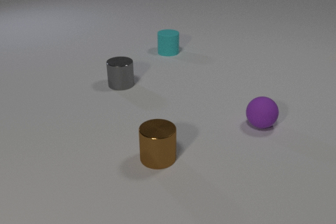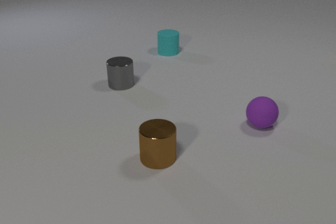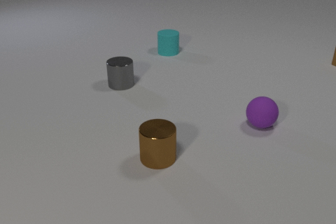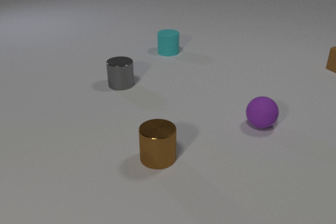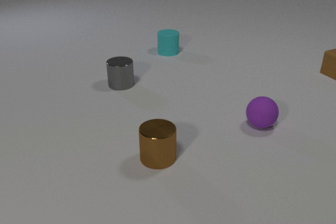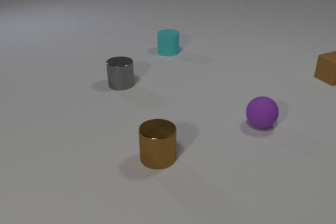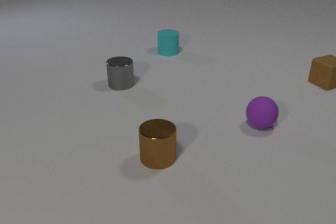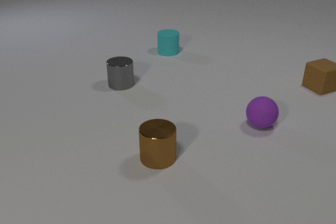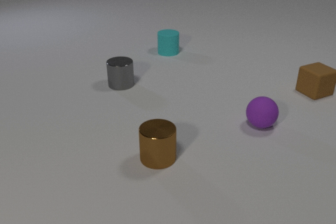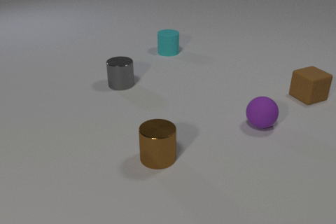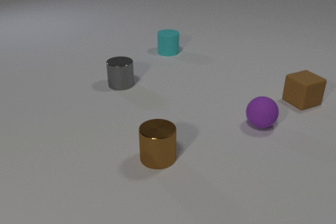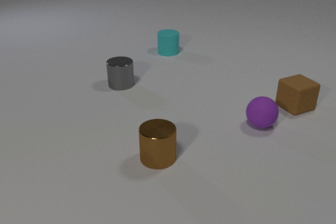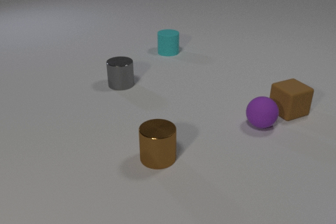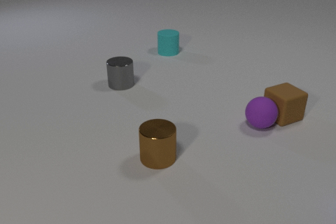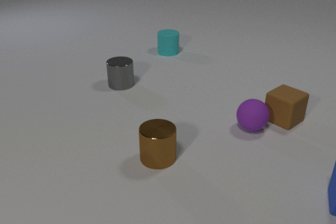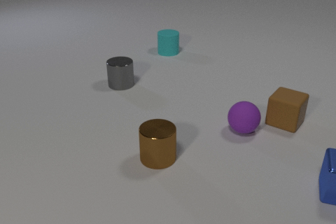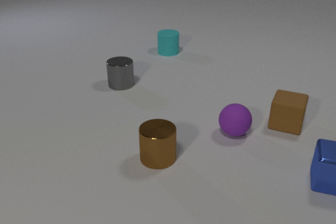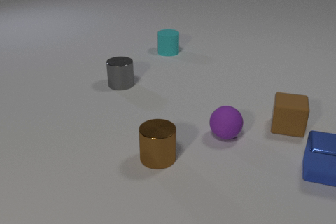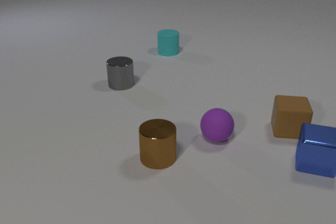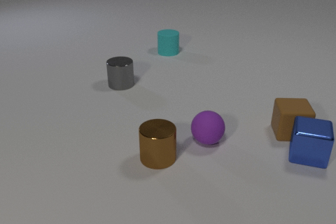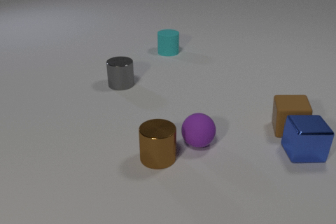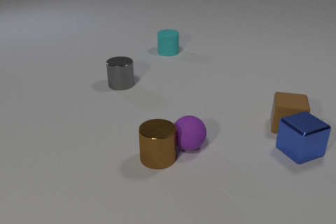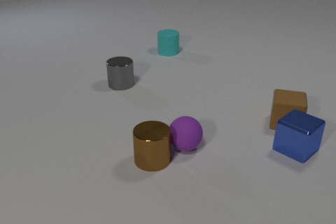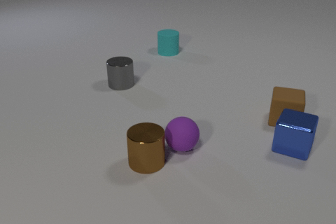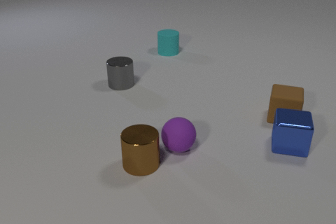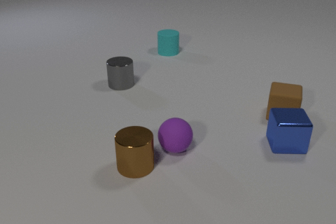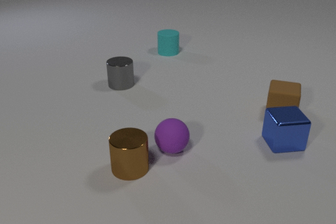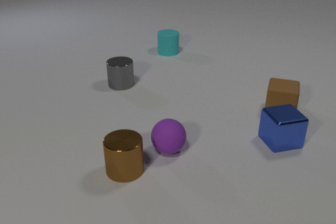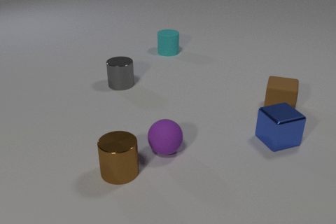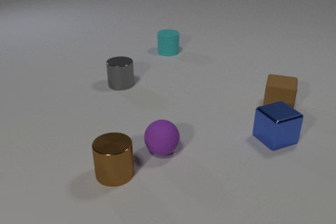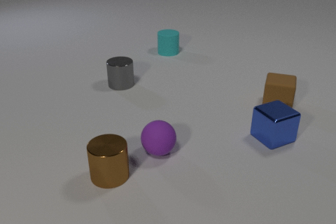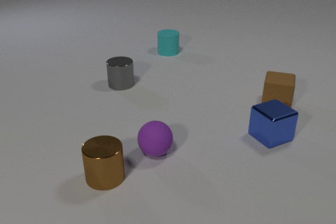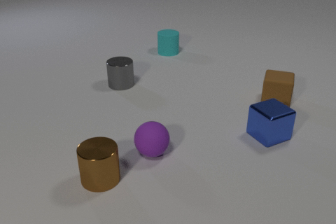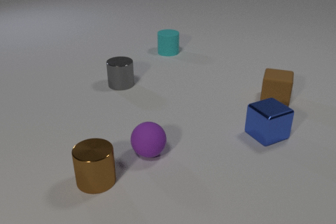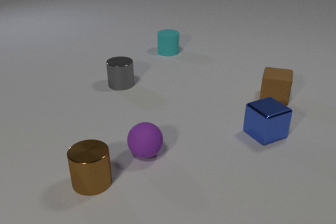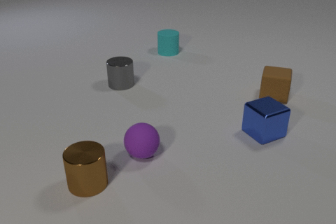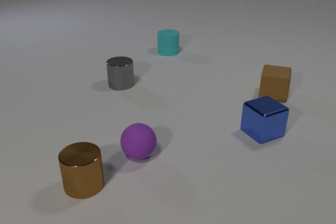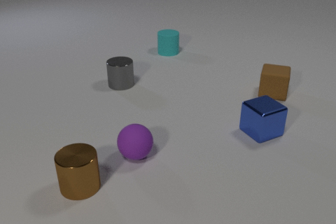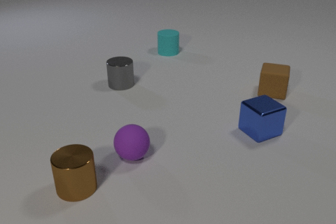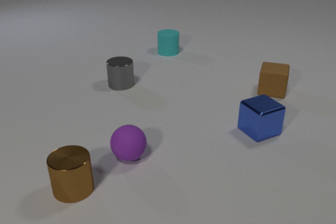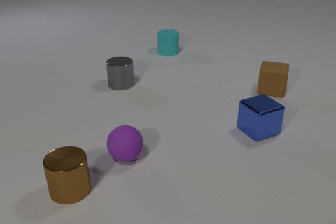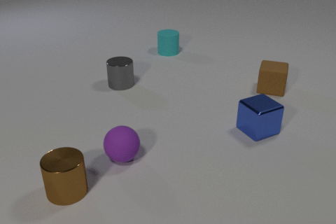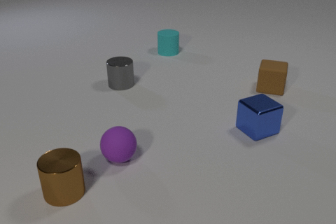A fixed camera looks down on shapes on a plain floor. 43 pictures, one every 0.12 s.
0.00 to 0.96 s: The brown rubber cube comes in at the right edge, slides toward the camera.
0.96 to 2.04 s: The brown rubber cube slides toward the camera, spins counterclockwise seen from above by about 45 degrees, its near face sliding to the right. The purple rubber sphere rolls to the left and toward the camera. The blue metal cube comes in at the right edge, slides away from the camera and to the left. The brown rubber cube and the purple rubber sphere collide.
2.04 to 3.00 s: The brown rubber cube slides away from the camera. The purple rubber sphere rolls to the left and toward the camera. The brown metal cylinder slides to the left and toward the camera. The blue metal cube slides to the left and away from the camera, spins counterclockwise seen from above by about 105 degrees, its near face sliding to the right. The brown rubber cube and the blue metal cube collide. The purple rubber sphere and the brown metal cylinder collide.
3.00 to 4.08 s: The brown rubber cube slides away from the camera. The purple rubber sphere rolls to the left. The brown metal cylinder slides to the left and toward the camera. The blue metal cube slides to the left and away from the camera, spins so that its near face slides to the right, counterclockwise seen from above.
4.08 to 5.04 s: The brown rubber cube slides away from the camera. The purple rubber sphere rolls to the left. The brown metal cylinder slides to the left. The blue metal cube slides to the left.
What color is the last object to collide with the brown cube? blue.
How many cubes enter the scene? 2.
How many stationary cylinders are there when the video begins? 3.
